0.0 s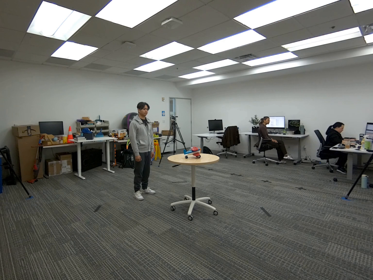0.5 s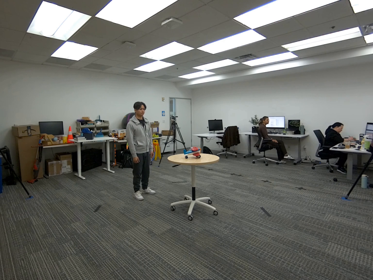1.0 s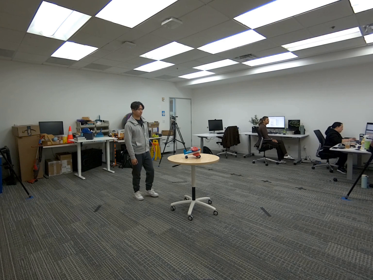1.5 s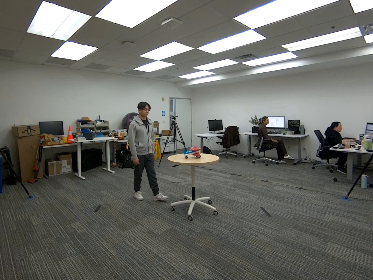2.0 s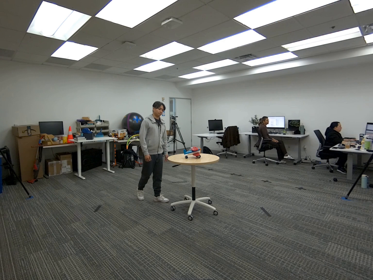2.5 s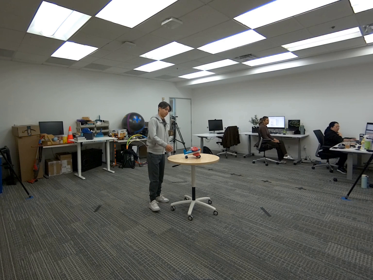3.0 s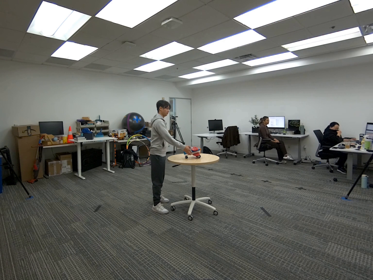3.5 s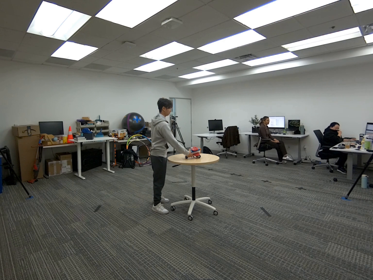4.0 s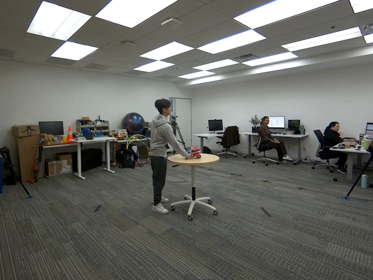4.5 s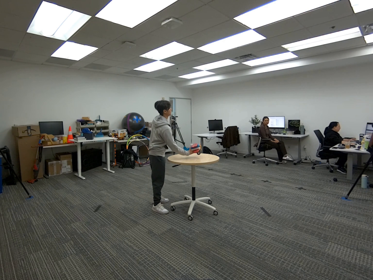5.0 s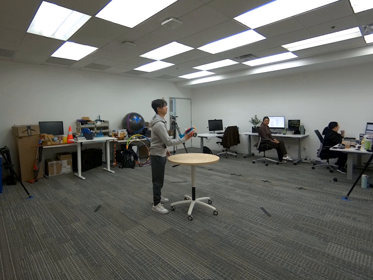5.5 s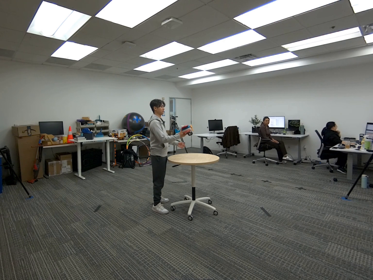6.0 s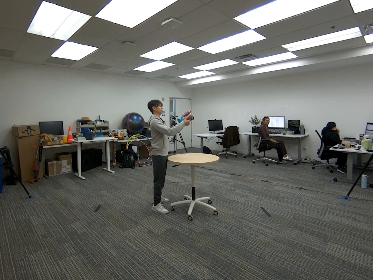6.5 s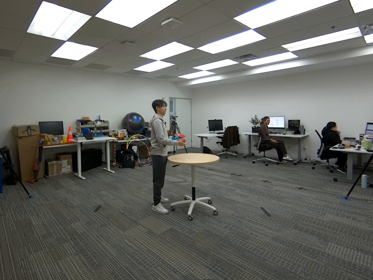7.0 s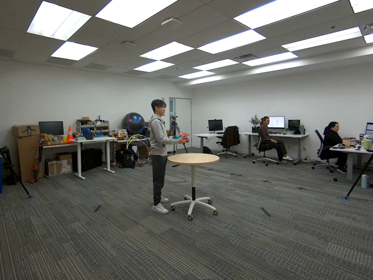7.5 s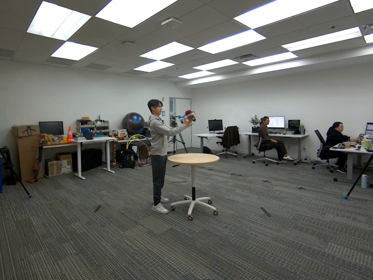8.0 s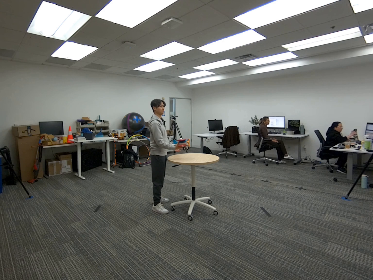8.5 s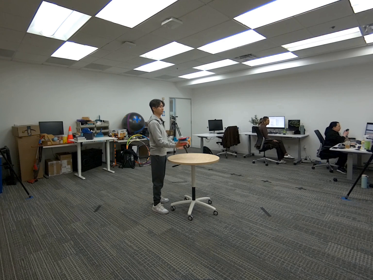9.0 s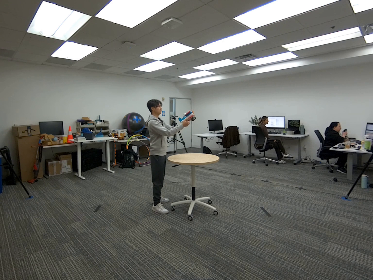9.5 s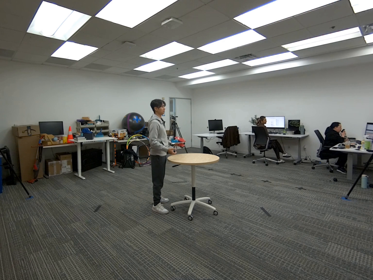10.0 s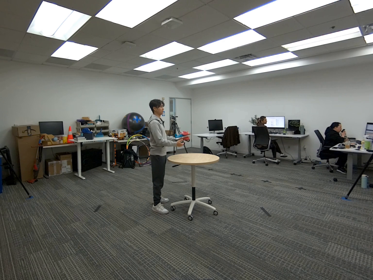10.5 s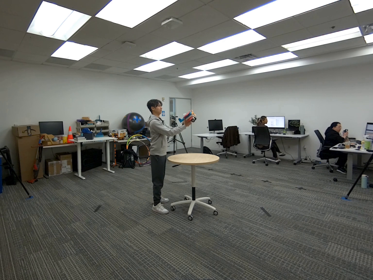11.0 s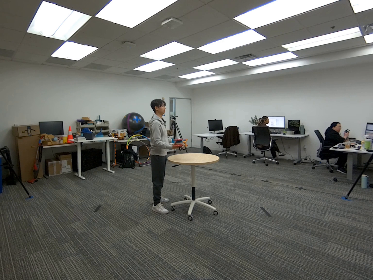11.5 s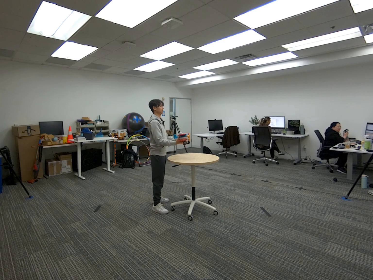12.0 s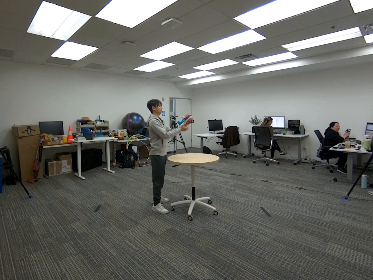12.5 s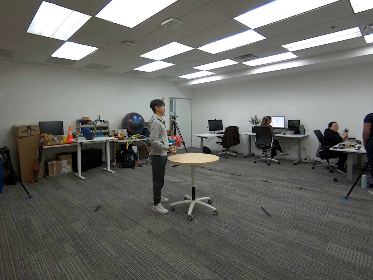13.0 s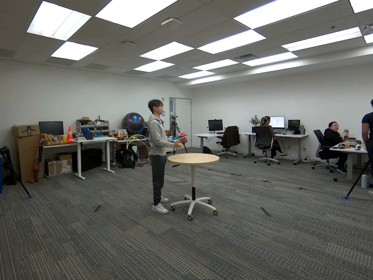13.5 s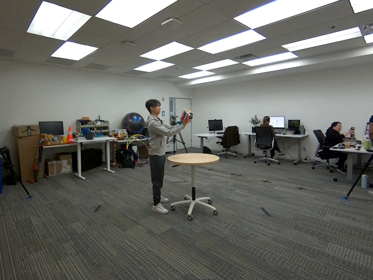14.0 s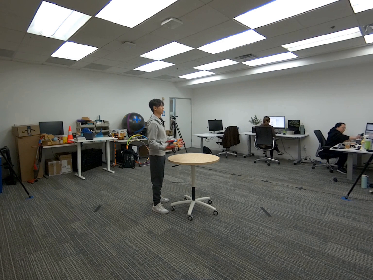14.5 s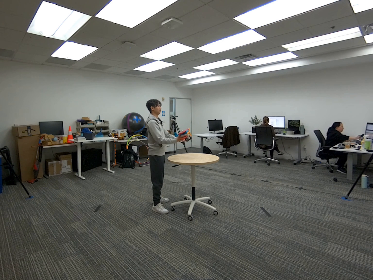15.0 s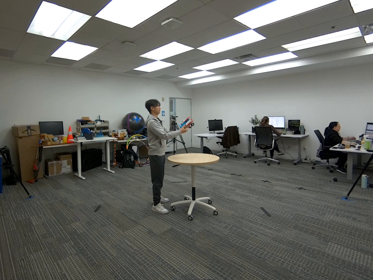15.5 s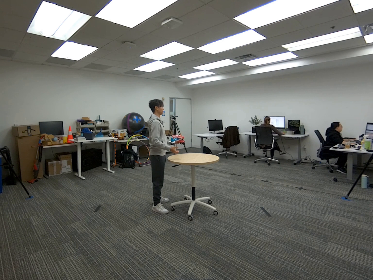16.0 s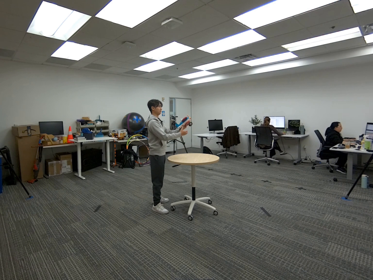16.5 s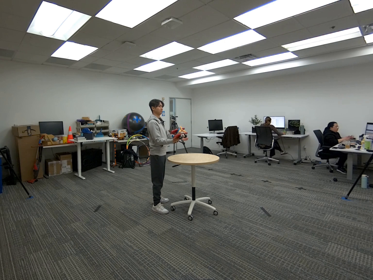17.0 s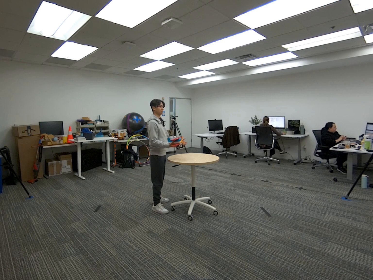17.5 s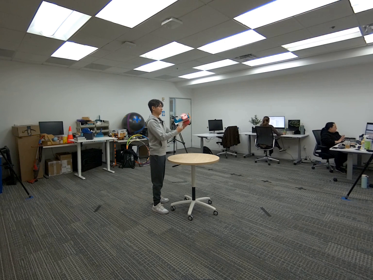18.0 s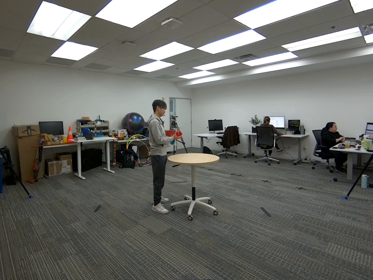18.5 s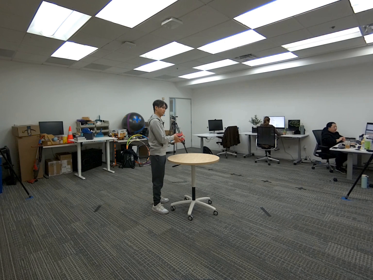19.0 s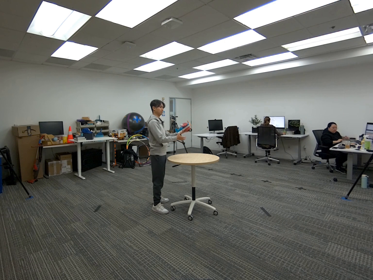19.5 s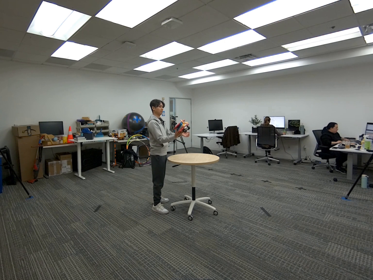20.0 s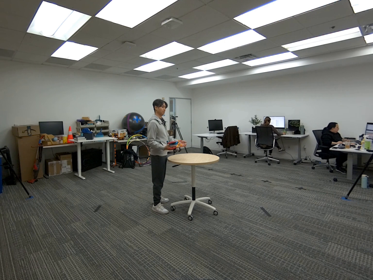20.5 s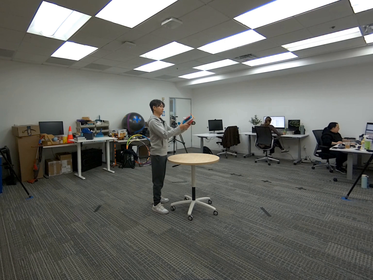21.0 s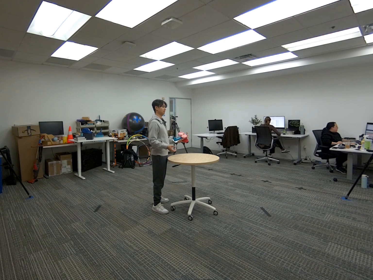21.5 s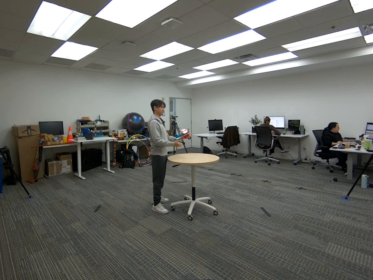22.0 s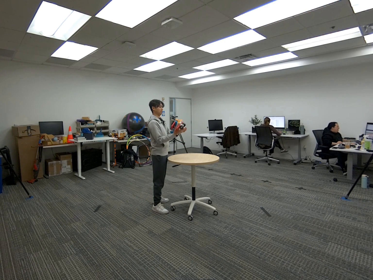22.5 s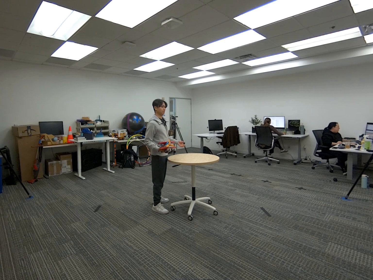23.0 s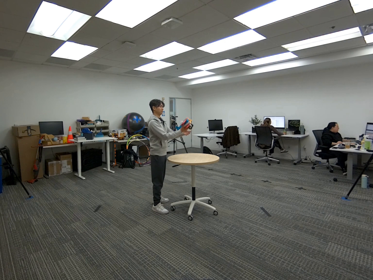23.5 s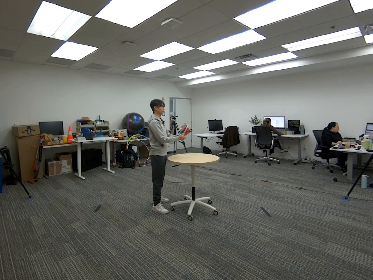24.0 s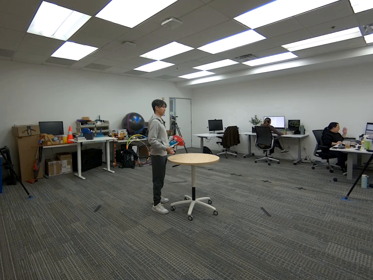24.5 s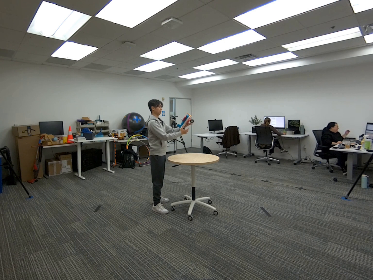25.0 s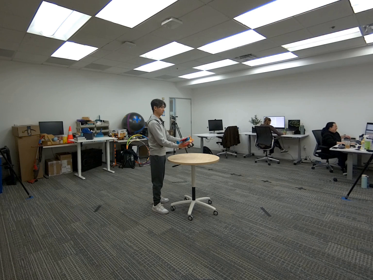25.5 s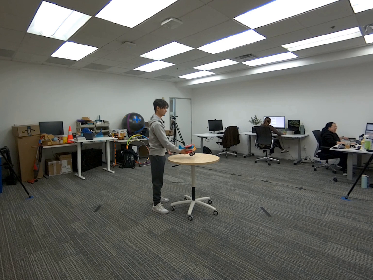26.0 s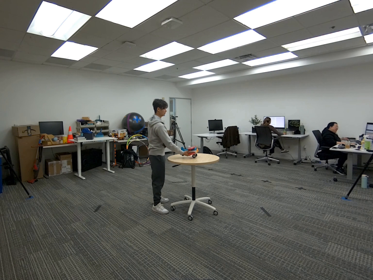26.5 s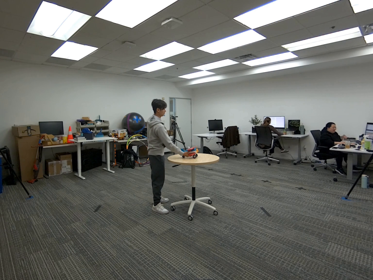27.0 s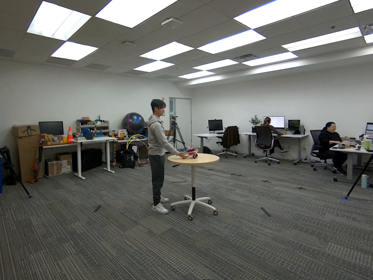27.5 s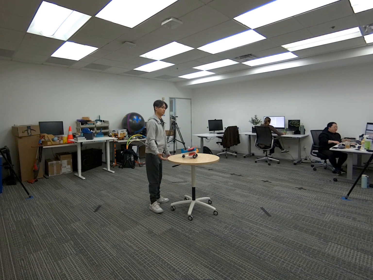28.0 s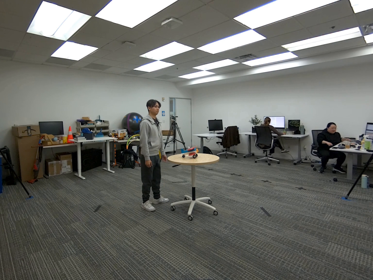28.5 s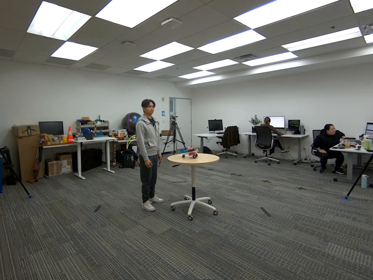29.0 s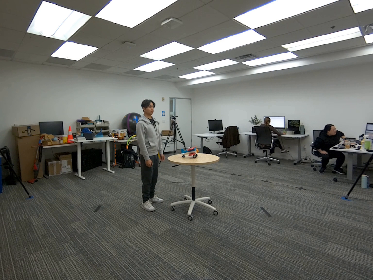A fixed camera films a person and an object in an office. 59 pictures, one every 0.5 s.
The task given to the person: "Walk to the toy airplane on the round table. Pick it up with your right hand, toss it in the air, and catch it with your left hand. Alternate hands a few times, then place the plane back on the table when finished.
